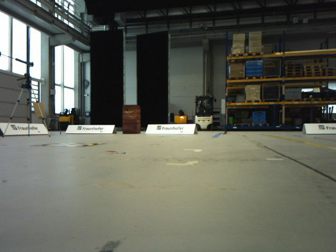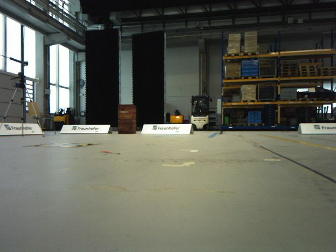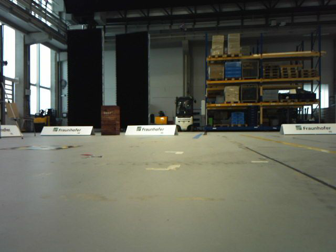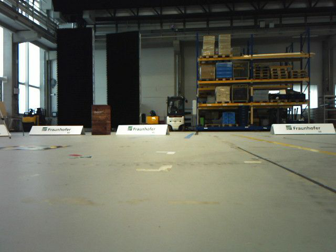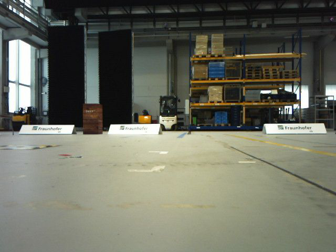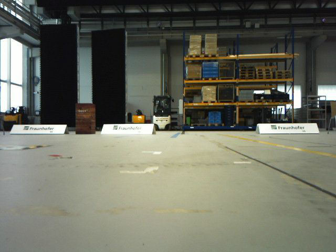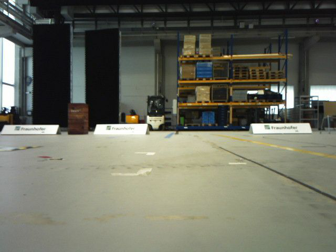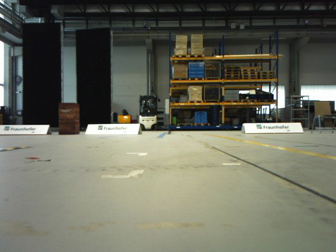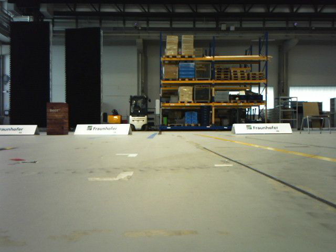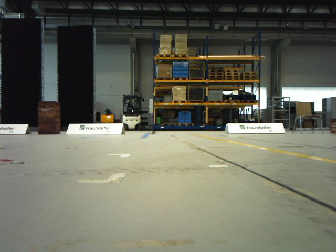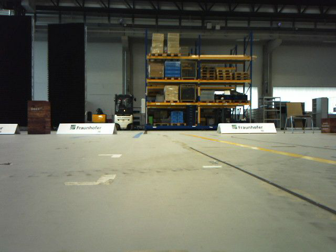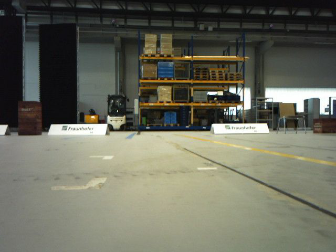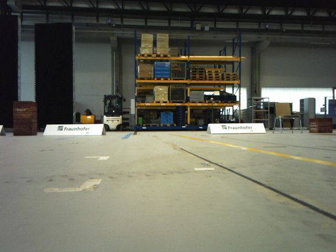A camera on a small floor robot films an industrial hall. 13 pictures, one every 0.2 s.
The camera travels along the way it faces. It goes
forward.
0.0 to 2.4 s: The camera pans to its right, which is clockwise from overhead, by about 15 degrees. It travels forward, about 0.4 m, so what stands in front looms larger.
The film runs forward here.
